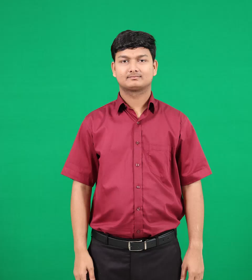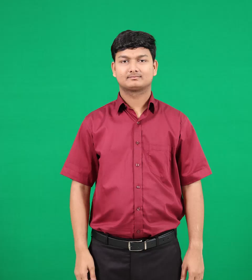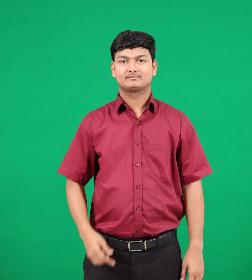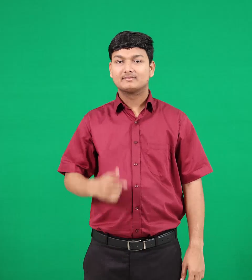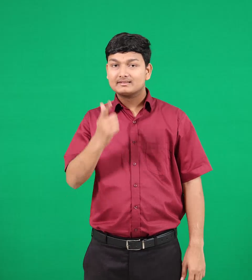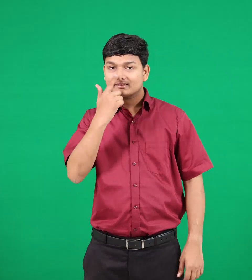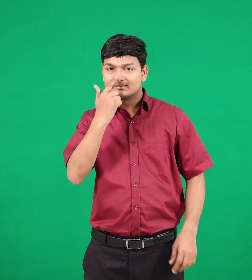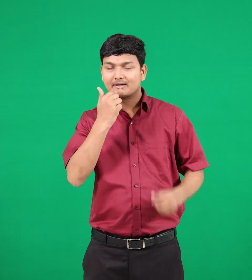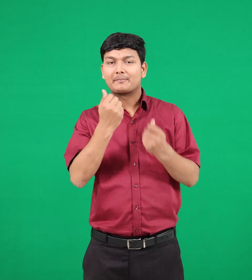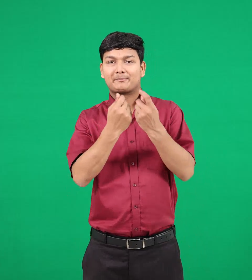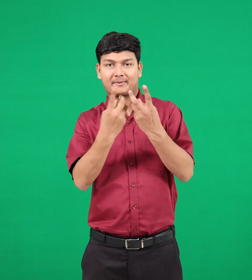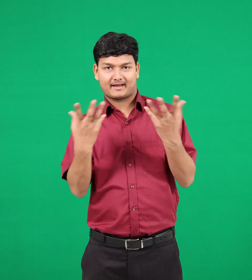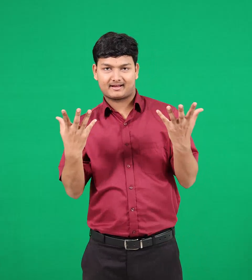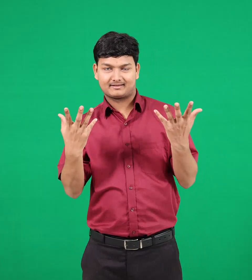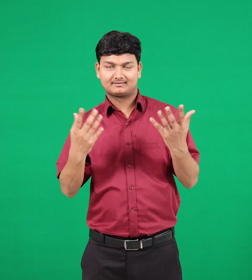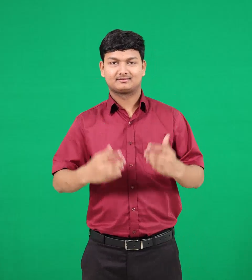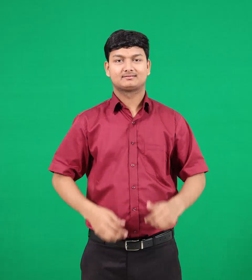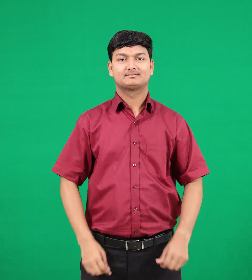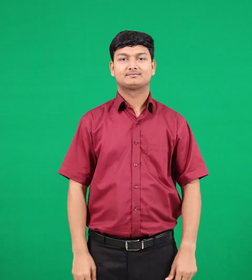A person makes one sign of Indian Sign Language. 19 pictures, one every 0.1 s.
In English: noses
